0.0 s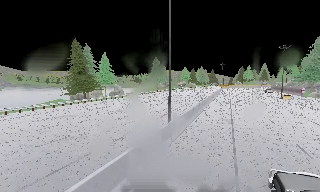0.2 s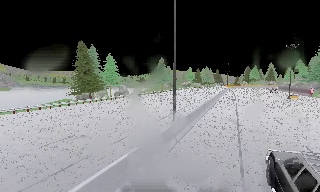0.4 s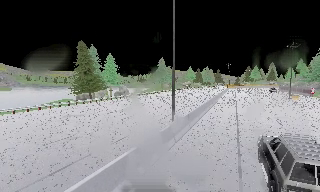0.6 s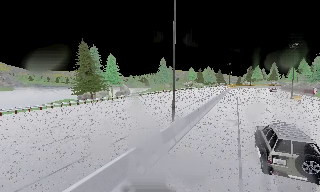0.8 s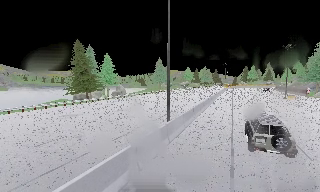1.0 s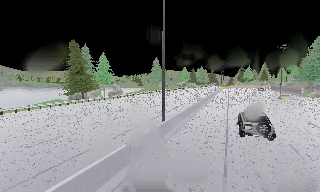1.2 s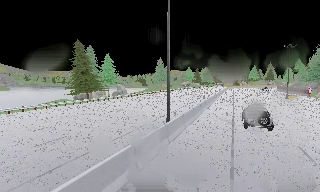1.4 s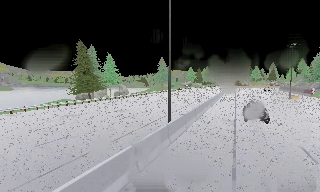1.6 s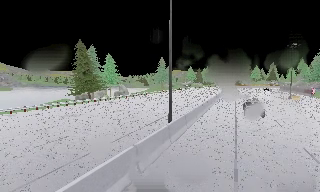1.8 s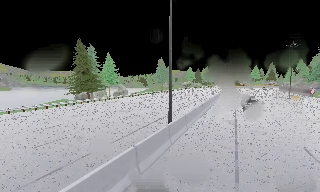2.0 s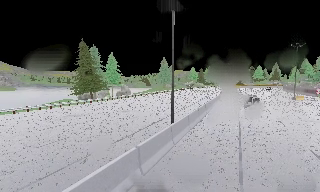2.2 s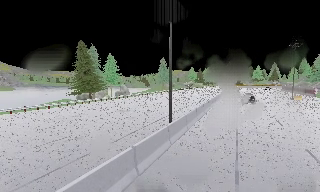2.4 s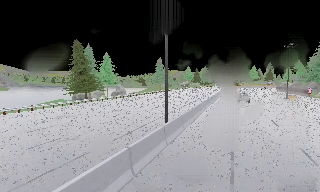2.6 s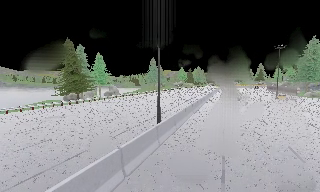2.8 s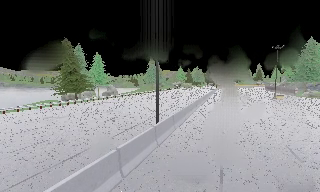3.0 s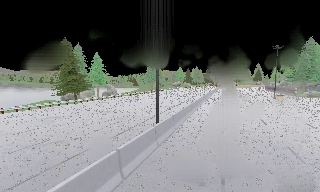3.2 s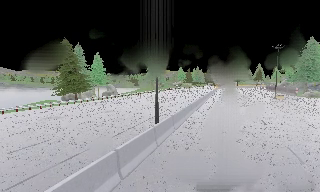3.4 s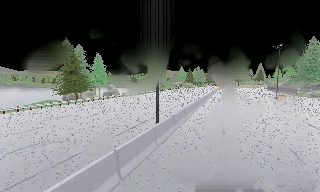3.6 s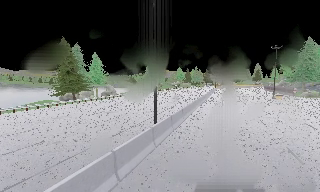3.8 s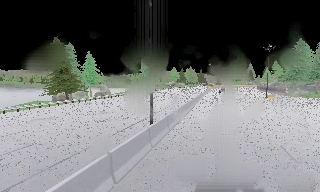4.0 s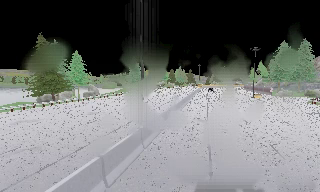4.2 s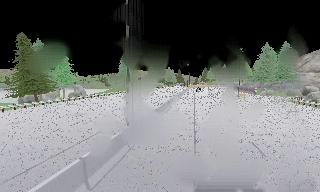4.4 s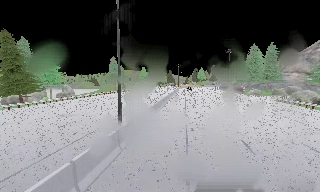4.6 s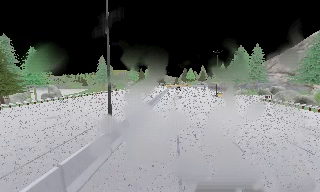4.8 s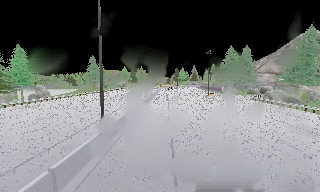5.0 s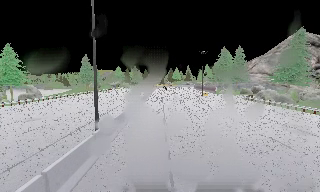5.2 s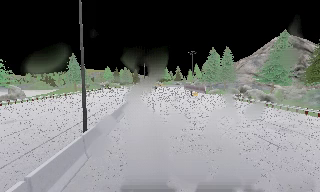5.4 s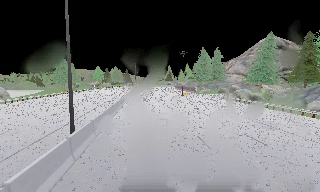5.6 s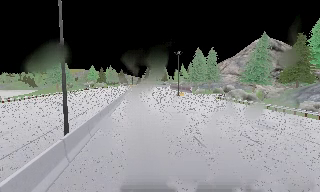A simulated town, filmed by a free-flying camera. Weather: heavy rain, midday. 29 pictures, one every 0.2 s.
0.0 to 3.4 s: The camera travels to its right and forward, about 1 m, so close, fixed things drift to the left.
3.4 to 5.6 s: The camera pans to its right, which is clockwise from overhead, by about 30 degrees. It travels forward, about 0.5 m.
The film runs forward here.
